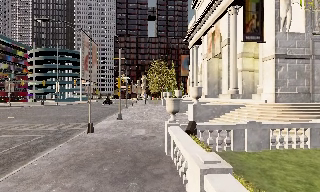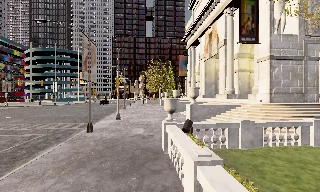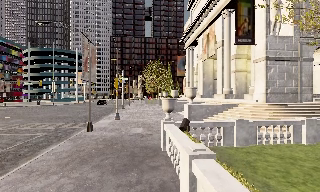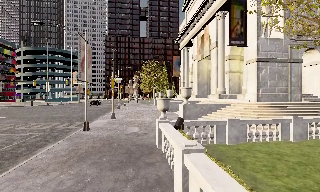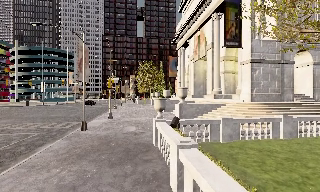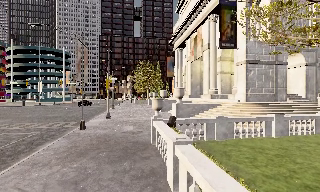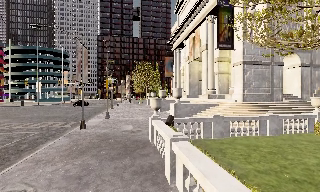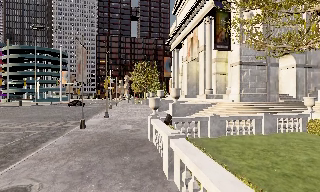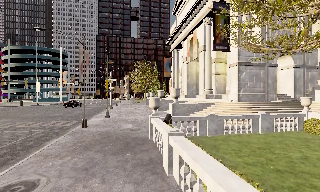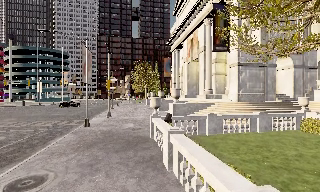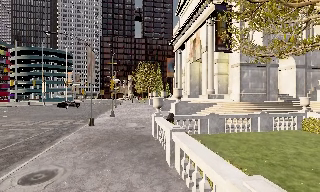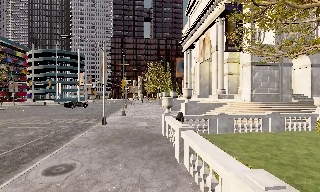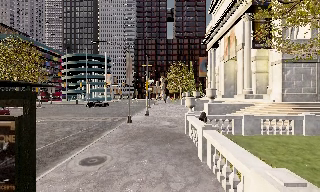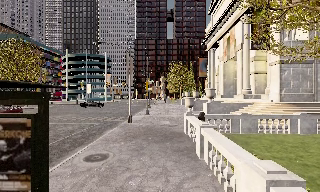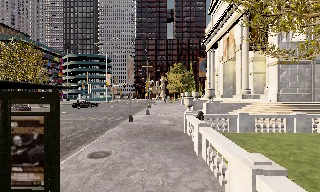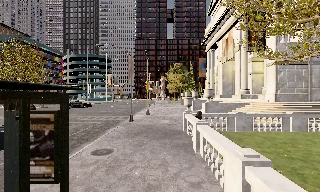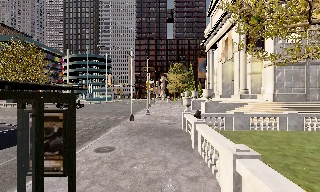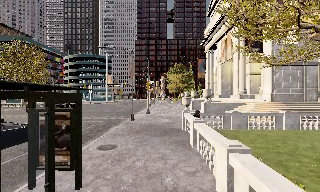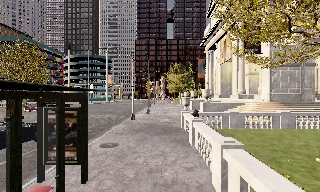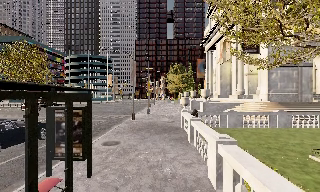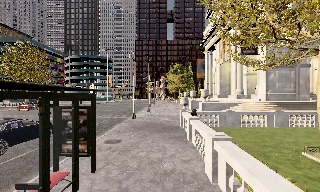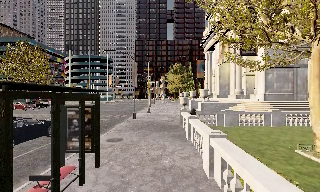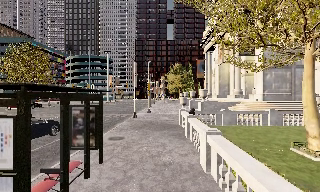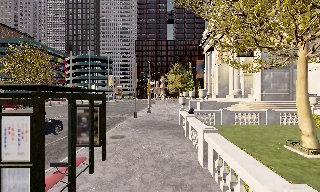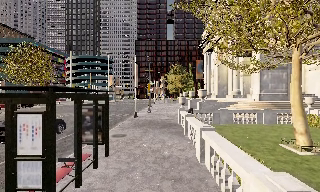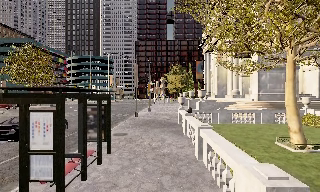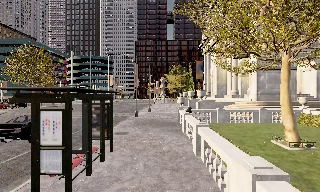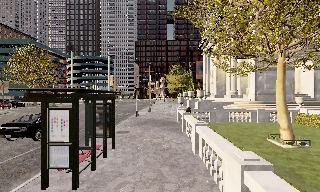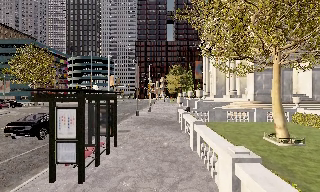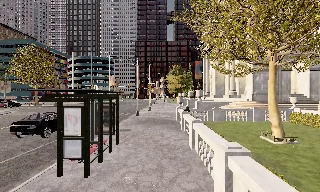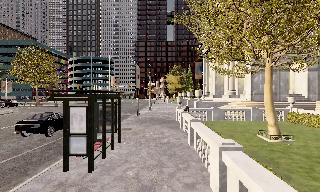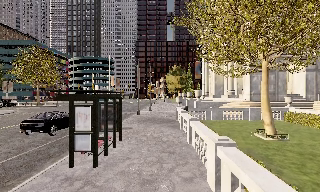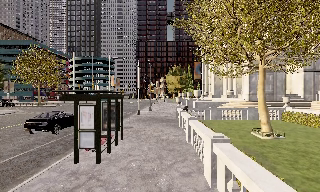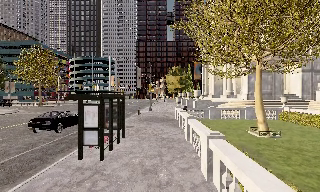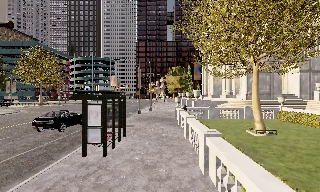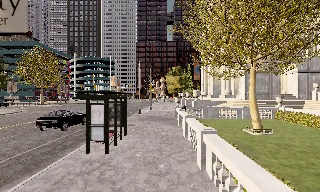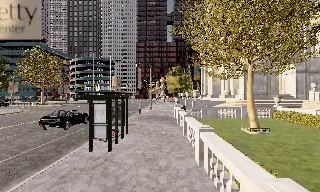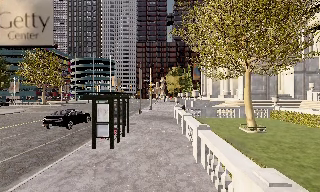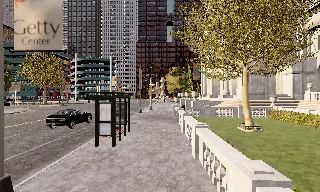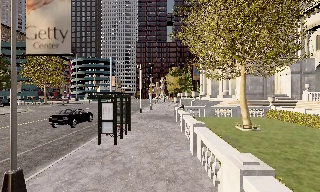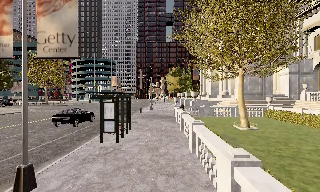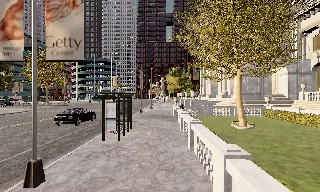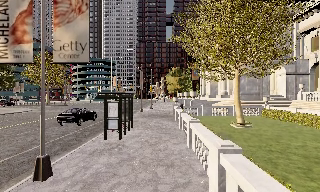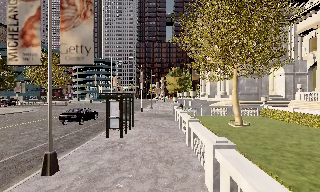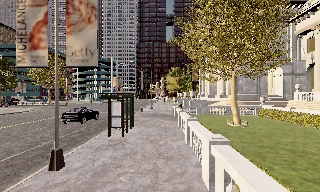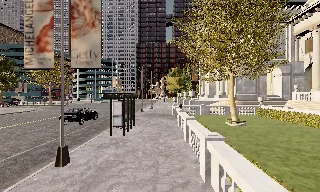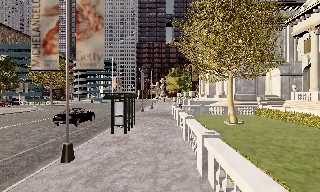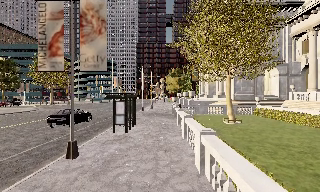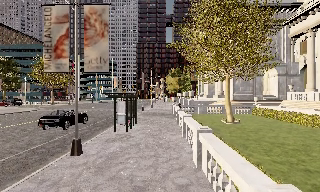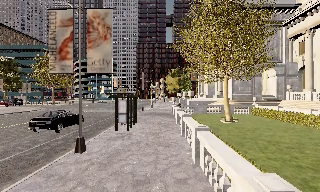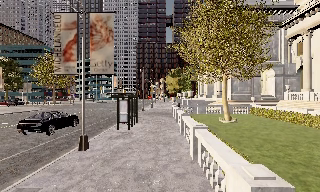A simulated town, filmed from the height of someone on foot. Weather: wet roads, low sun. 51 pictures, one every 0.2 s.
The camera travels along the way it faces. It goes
backward.
0.0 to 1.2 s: The camera travels backward, about 2 m, so what stands in front gets smaller.
1.2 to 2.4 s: The camera swings to its left by about 10 degrees, and the scene slides to the right. It travels backward, about 2 m, so what stands in front gets smaller.
2.4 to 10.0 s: The camera travels backward, about 13 m, so what stands in front gets smaller.
The film runs backward here.
